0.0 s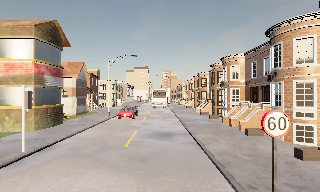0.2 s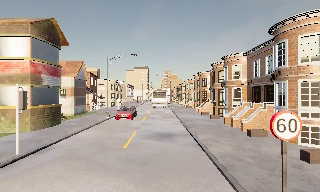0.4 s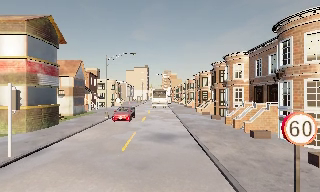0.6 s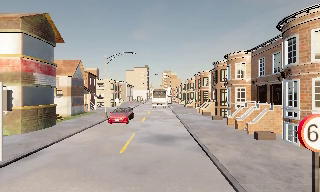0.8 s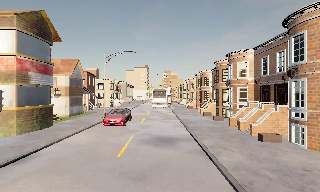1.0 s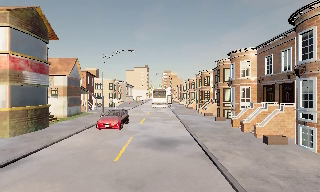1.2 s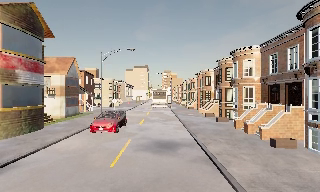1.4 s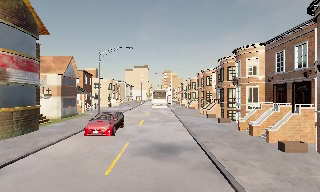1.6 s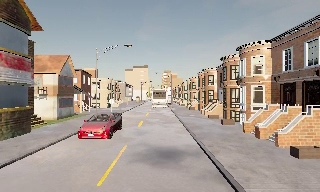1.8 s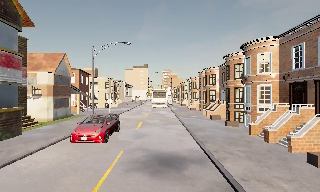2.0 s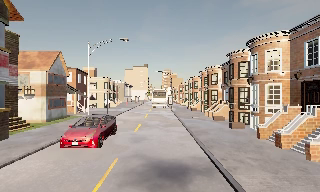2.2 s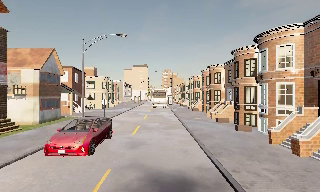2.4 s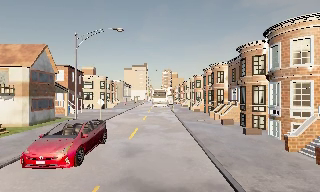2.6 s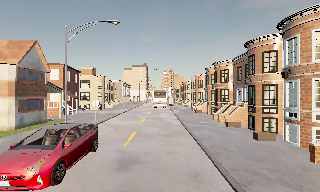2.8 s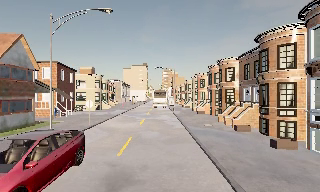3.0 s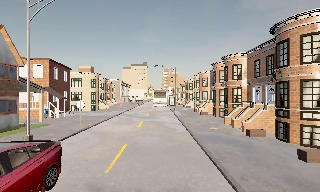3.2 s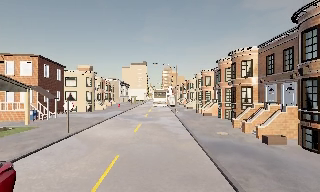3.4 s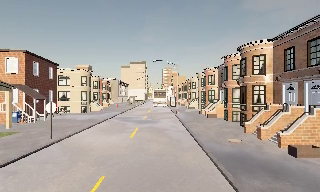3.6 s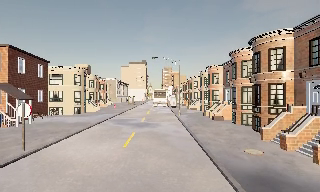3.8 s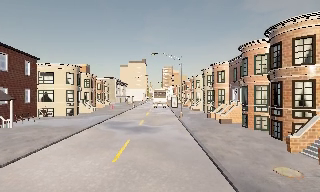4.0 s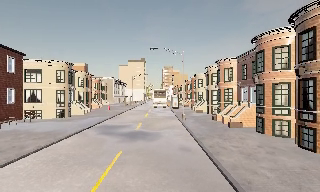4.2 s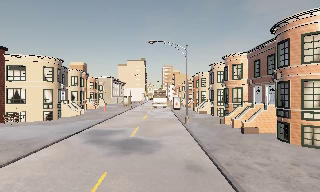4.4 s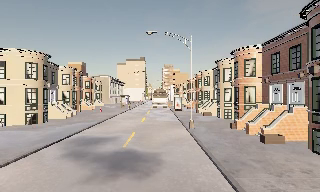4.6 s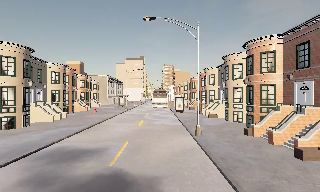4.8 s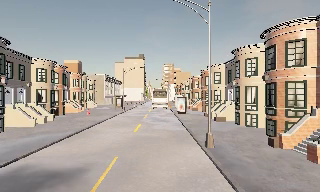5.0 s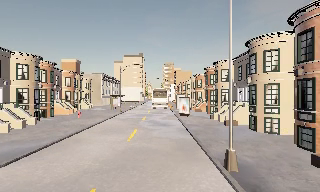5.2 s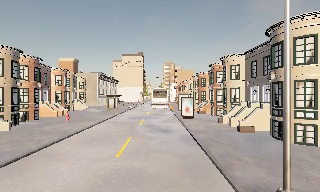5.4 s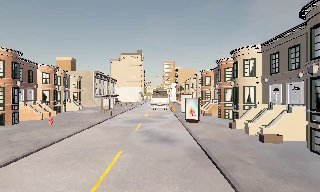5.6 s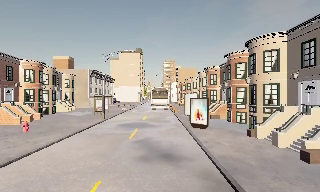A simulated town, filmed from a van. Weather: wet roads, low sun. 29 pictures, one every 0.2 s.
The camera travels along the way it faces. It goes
forward.
0.0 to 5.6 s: The camera travels forward, about 40 m, so what stands in front looms larger. It gains speed.
The film runs forward here.
